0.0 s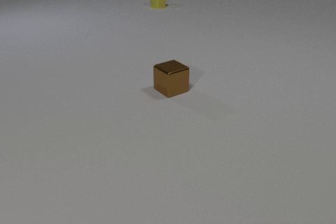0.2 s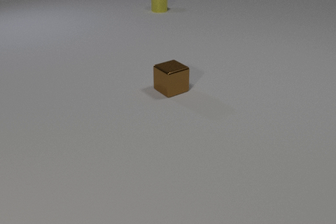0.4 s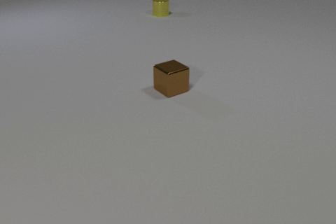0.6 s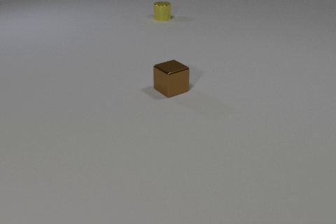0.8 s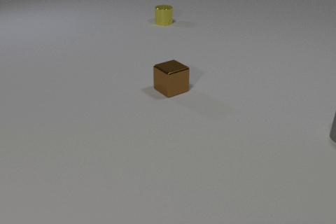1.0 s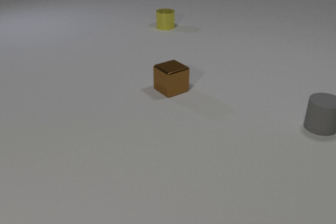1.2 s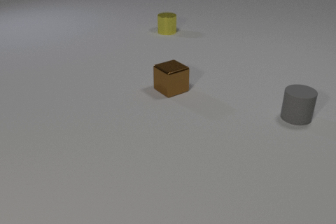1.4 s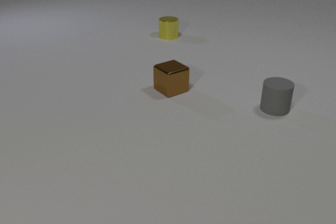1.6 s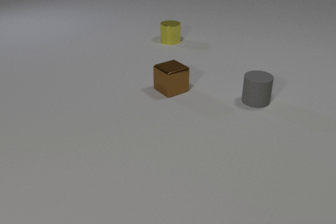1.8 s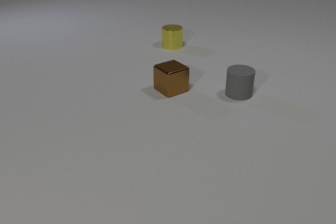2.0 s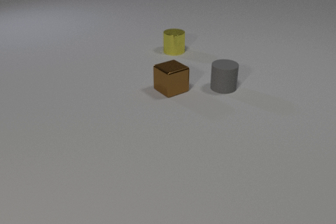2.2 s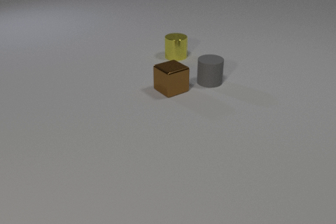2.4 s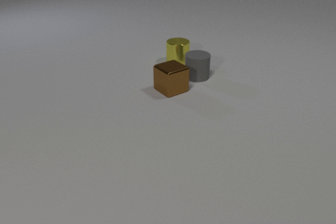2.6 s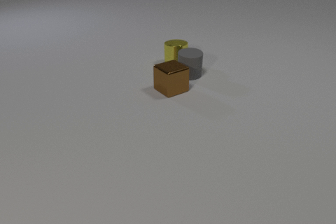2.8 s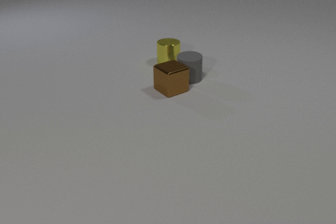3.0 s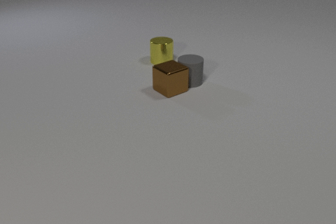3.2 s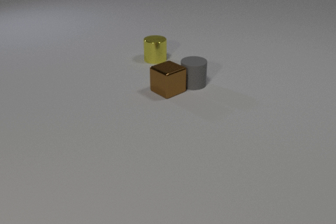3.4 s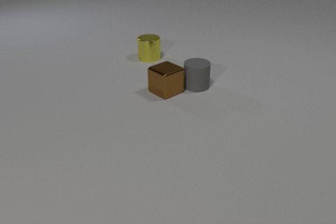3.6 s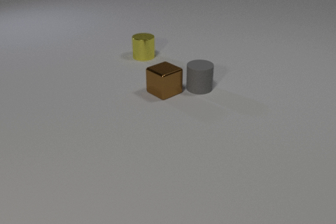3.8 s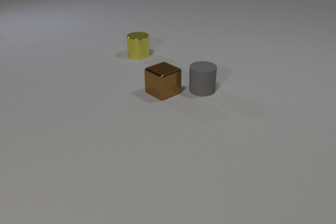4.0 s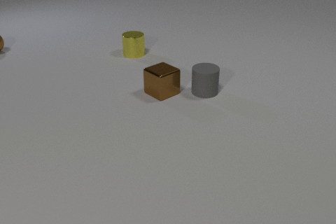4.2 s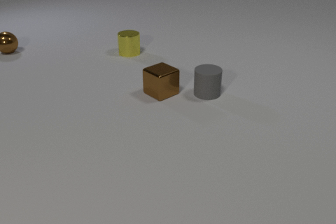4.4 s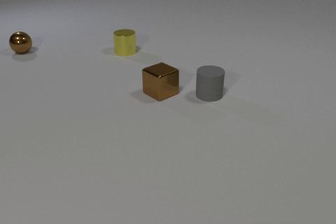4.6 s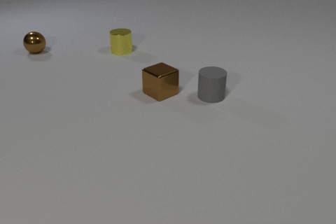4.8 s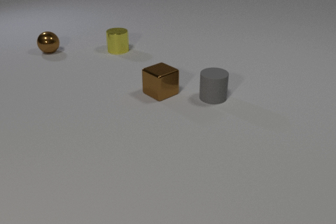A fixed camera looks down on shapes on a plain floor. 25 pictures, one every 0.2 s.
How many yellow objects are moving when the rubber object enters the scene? 1.
What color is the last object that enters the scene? brown.
How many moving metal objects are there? 3.
0.0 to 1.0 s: The gray rubber cylinder comes in at the right edge, slides to the left. The yellow metal cylinder slides toward the camera.
1.0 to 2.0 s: The gray rubber cylinder slides to the left and away from the camera. The yellow metal cylinder slides toward the camera.
2.0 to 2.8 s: The gray rubber cylinder slides to the left and away from the camera. The yellow metal cylinder slides toward the camera. The gray rubber cylinder and the yellow metal cylinder collide.
2.8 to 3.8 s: The gray rubber cylinder slides toward the camera and to the right. The yellow metal cylinder slides to the left and away from the camera. The brown metal cube slides to the left and toward the camera. The gray rubber cylinder and the brown metal cube collide.
3.8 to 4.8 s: The gray rubber cylinder slides toward the camera and to the right. The yellow metal cylinder slides to the left and away from the camera. The brown metal sphere comes in at the left edge, rolls to the right.
